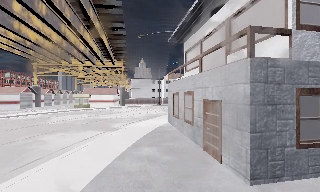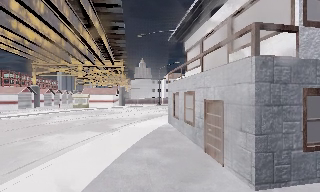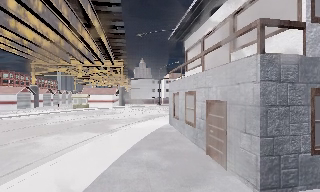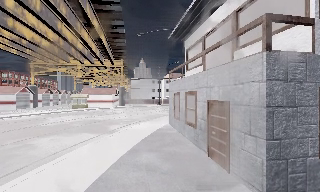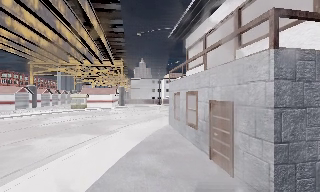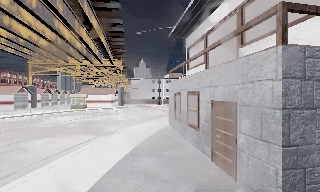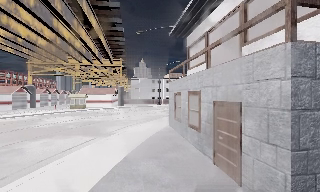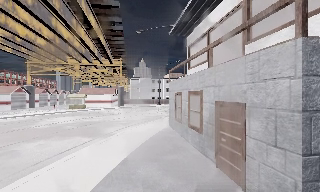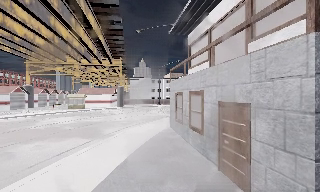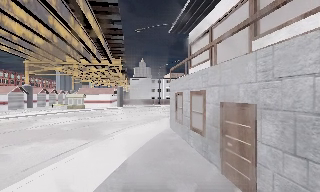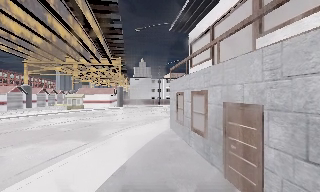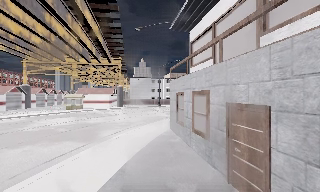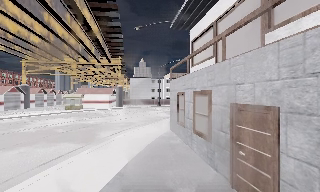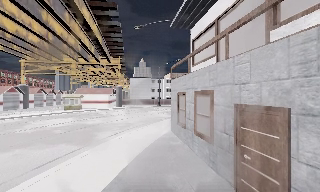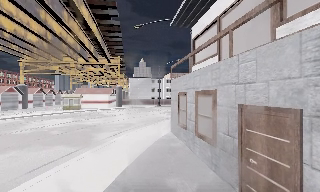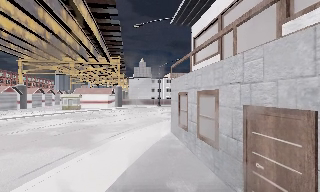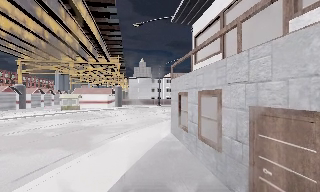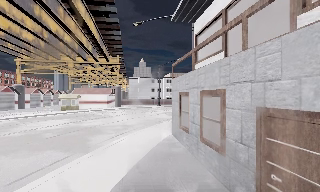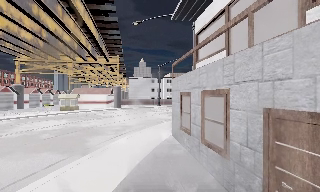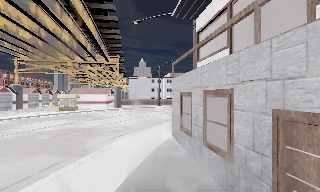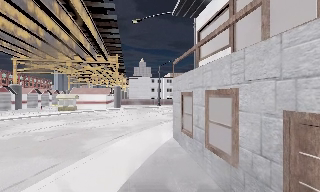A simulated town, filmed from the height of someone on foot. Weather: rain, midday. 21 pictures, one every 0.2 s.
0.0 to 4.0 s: The camera travels forward, about 5 m, so what stands in front looms larger.
The film runs forward here.
